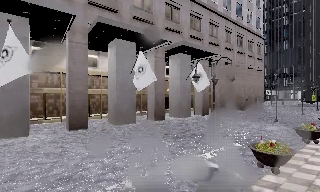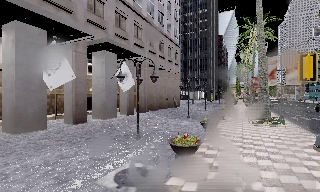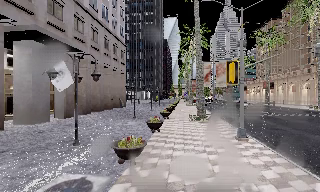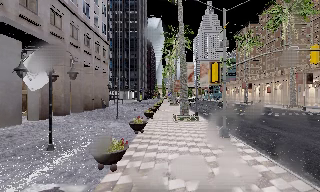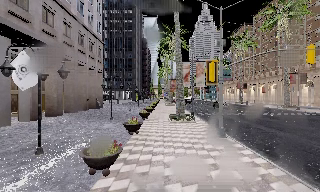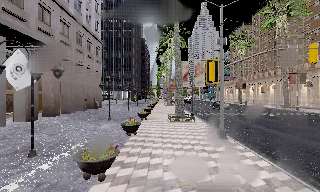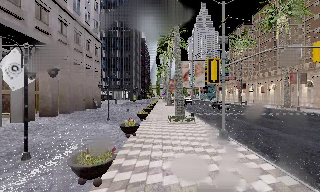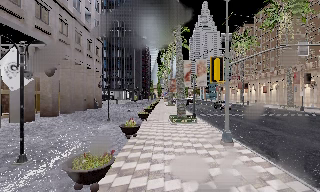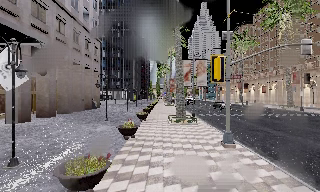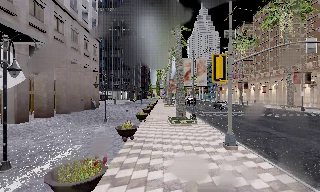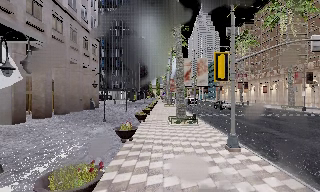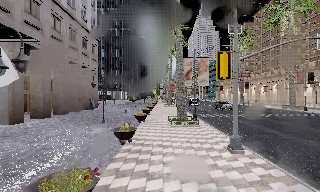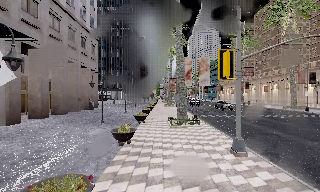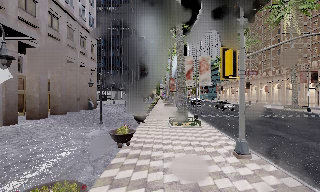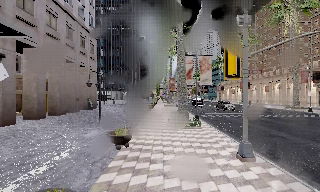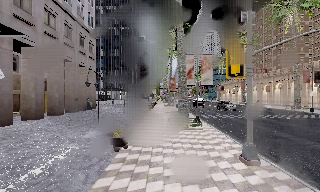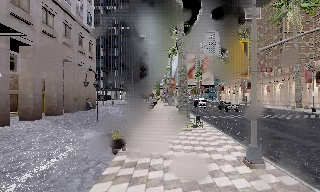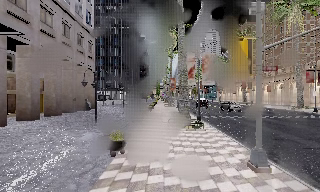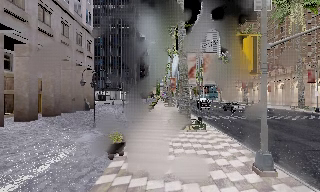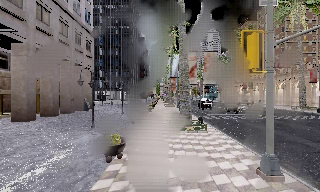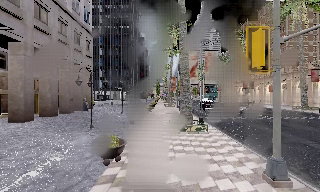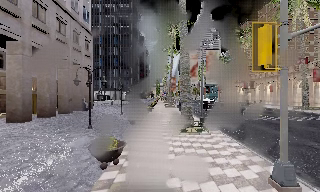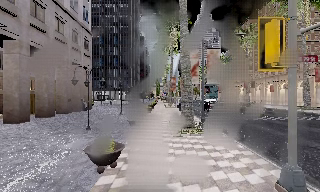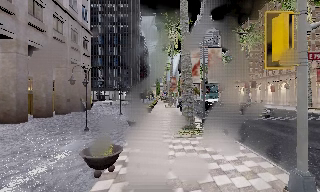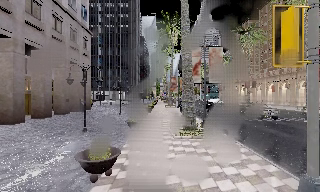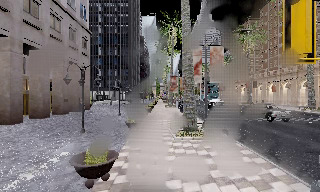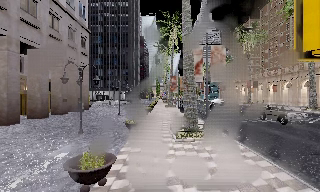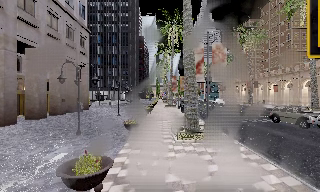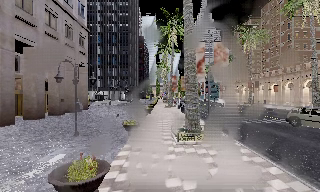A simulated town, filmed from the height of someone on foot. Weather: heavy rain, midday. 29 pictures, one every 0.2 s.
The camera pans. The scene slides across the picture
to the left.
The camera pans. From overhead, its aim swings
clockwise.
0.0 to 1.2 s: The camera swings to its right by about 55 degrees, and the scene slides to the left. It travels forward, about 1.5 m.
1.2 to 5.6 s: The camera travels forward, about 6 m, so what stands in front looms larger.
The film runs forward here.
